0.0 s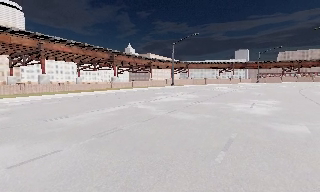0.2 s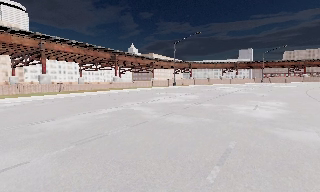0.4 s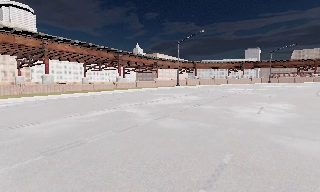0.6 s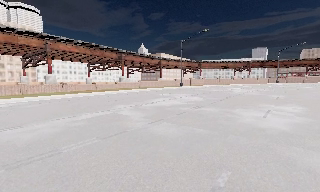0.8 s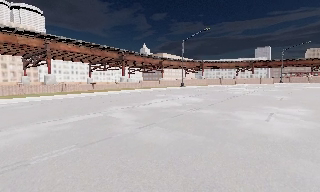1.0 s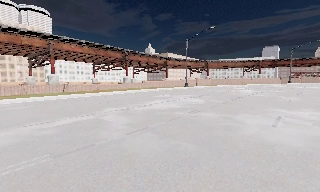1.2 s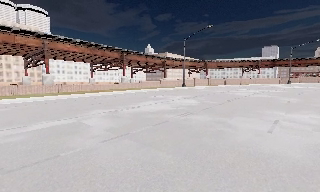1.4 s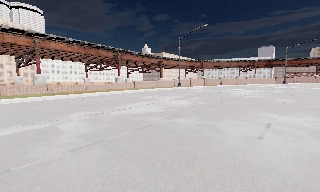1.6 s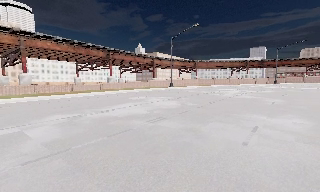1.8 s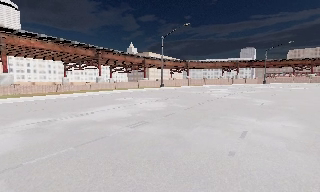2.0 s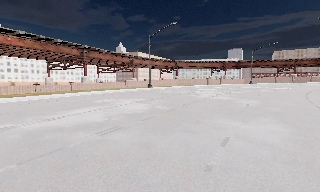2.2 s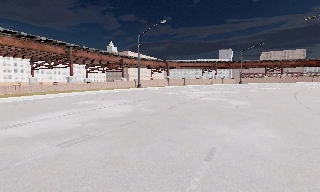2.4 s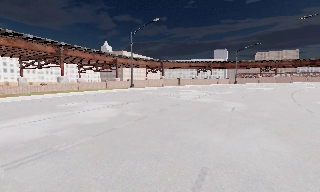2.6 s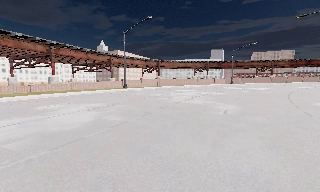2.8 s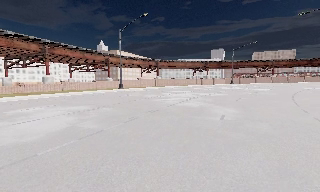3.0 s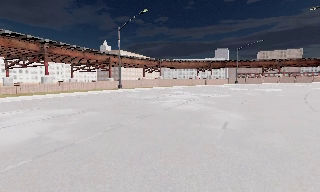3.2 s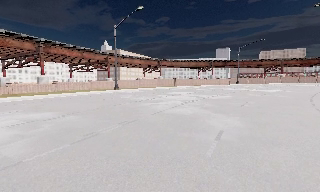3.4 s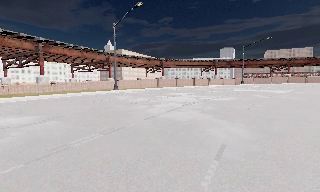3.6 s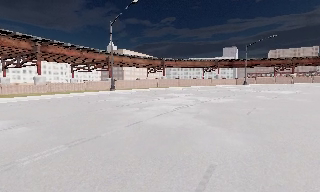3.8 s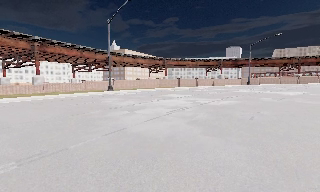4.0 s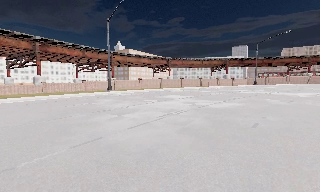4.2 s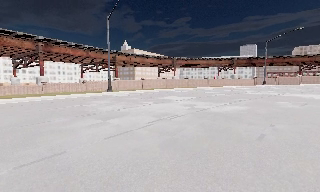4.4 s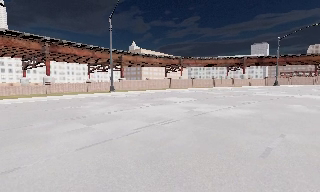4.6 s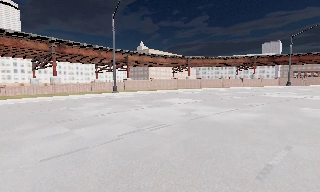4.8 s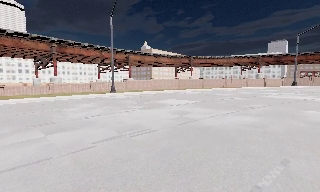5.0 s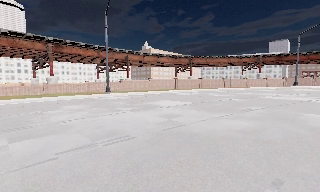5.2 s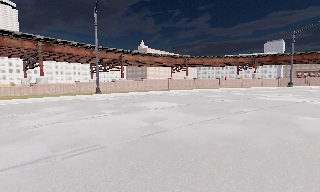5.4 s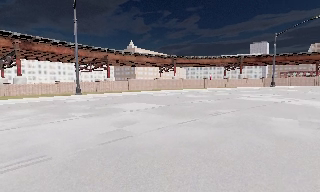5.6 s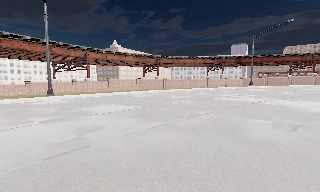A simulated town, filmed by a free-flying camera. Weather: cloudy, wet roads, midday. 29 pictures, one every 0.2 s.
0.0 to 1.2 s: The camera travels forward and to its right, about 4.5 m, so what stands in front looms larger.
1.2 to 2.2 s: The camera swings to its right by about 10 degrees, and the scene slides to the left. It travels forward and to its right, about 4 m, so what stands in front looms larger.
2.2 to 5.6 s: The camera travels forward and to its right, about 18 m, so what stands in front looms larger.
The film runs forward here.
